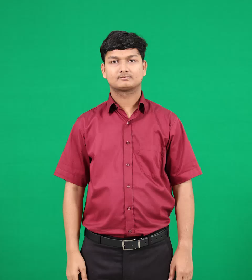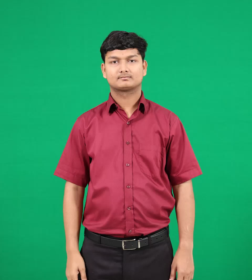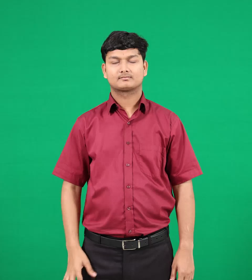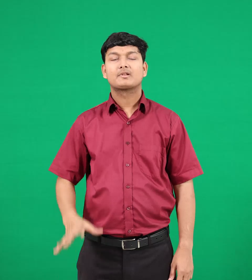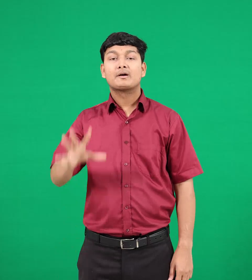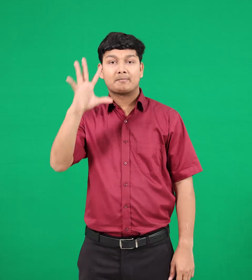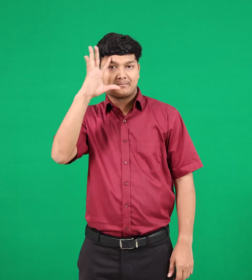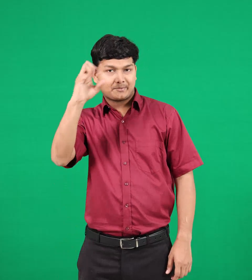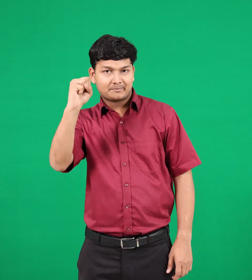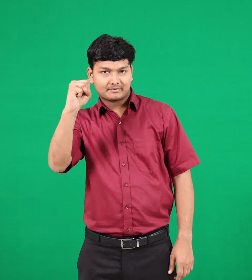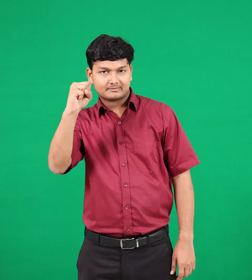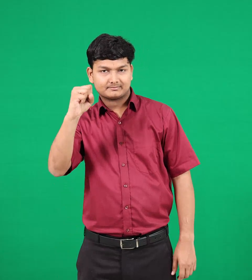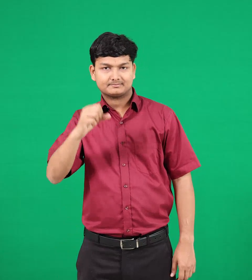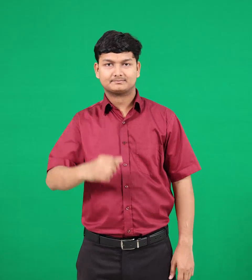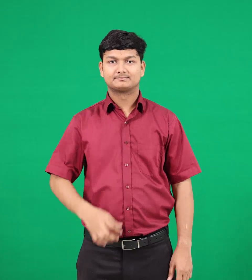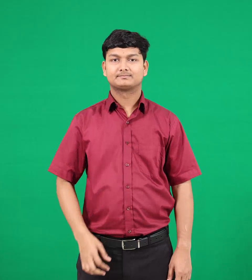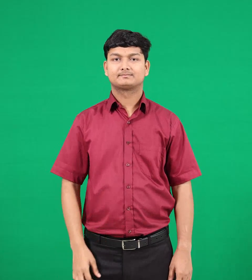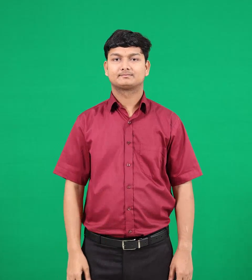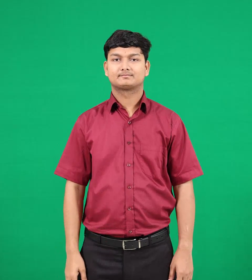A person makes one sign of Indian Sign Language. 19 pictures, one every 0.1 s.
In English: remember
